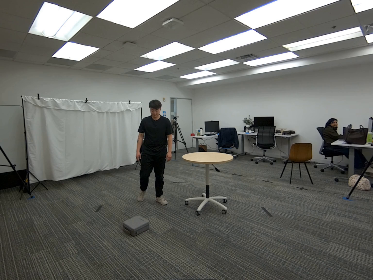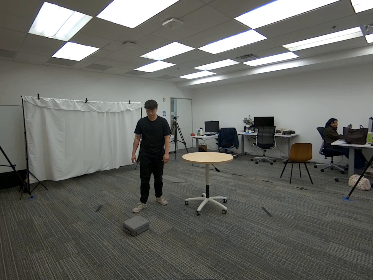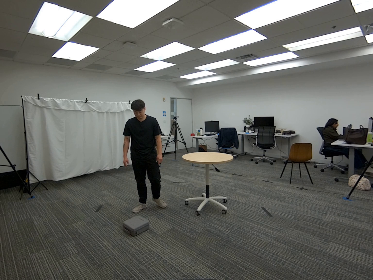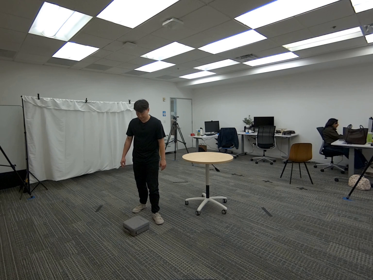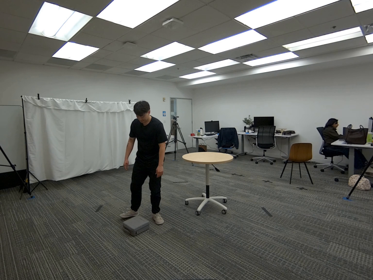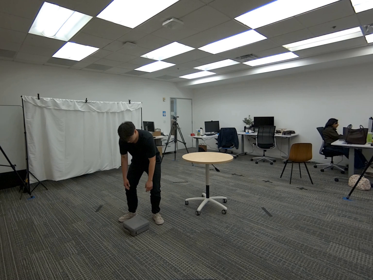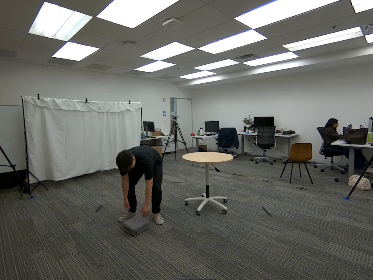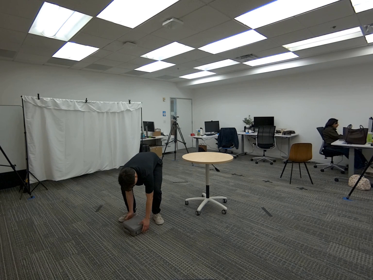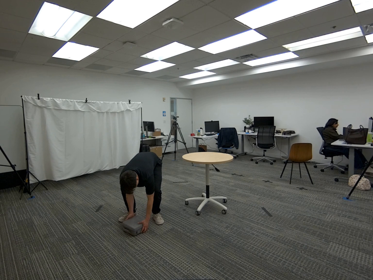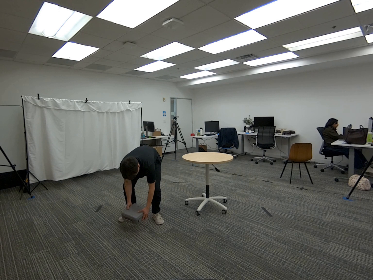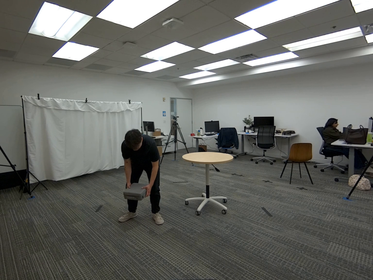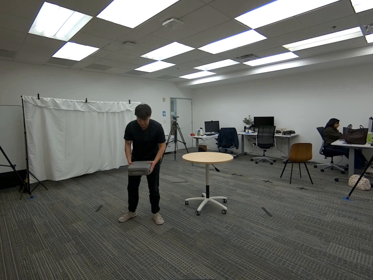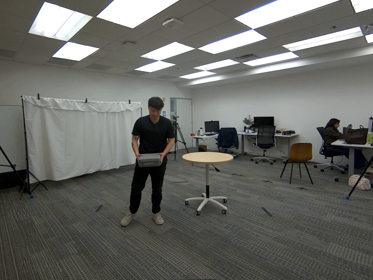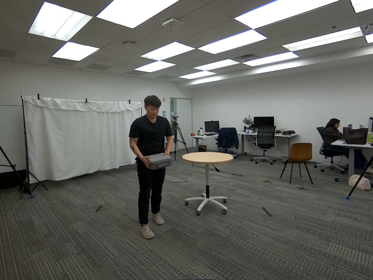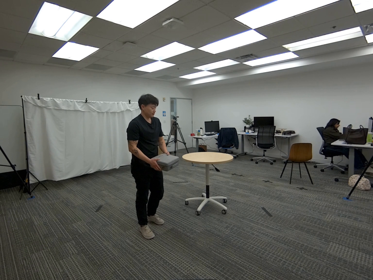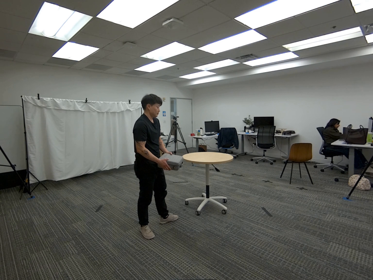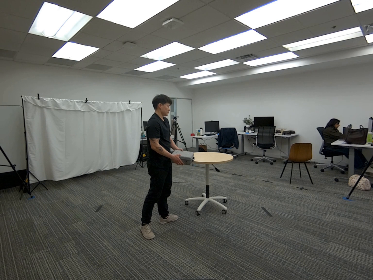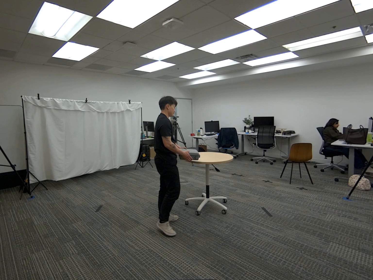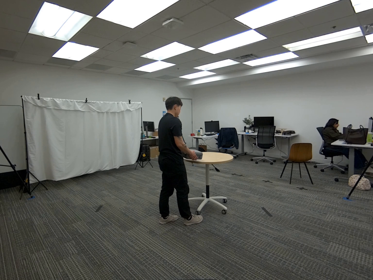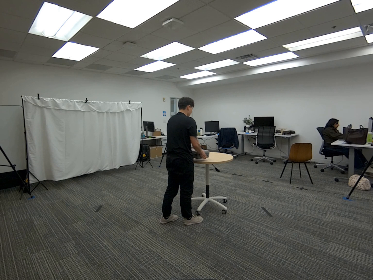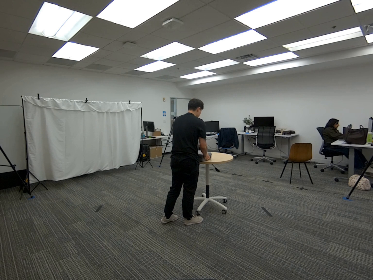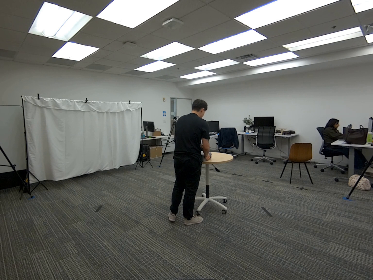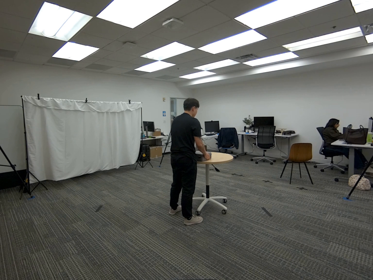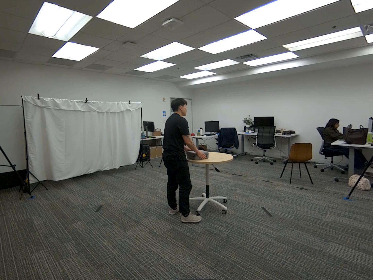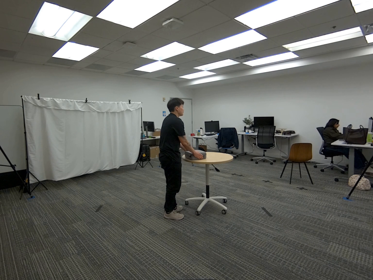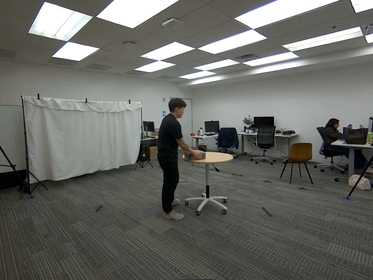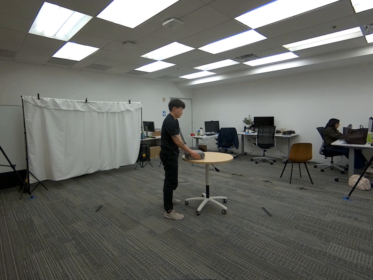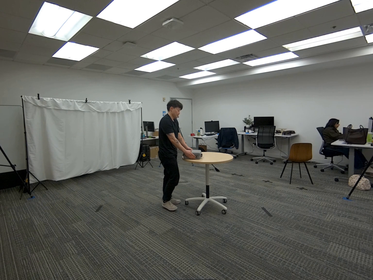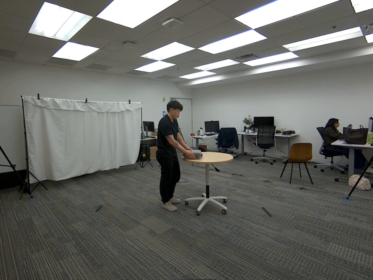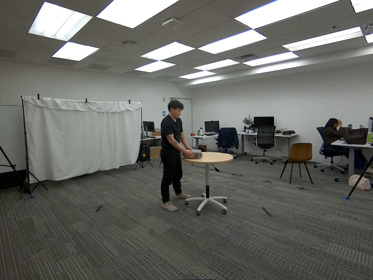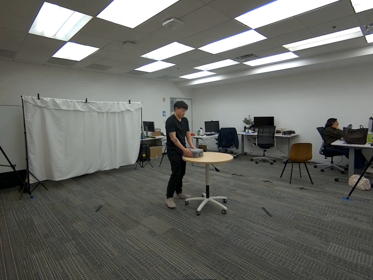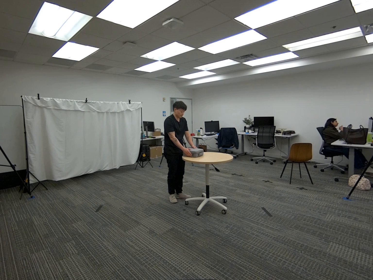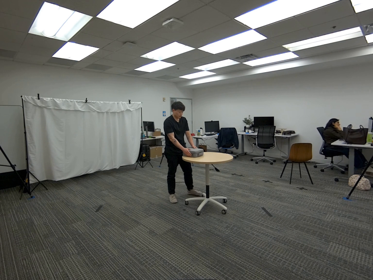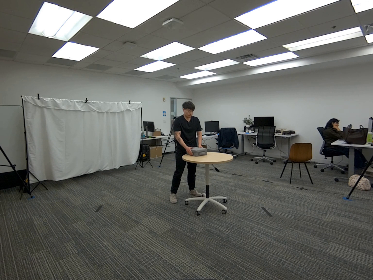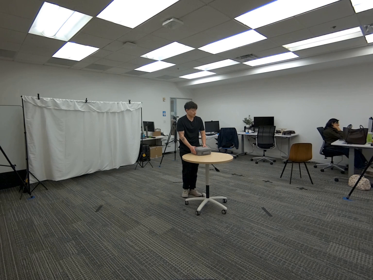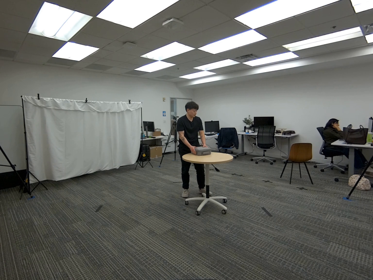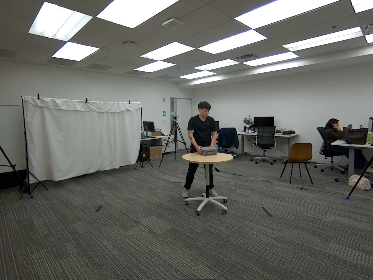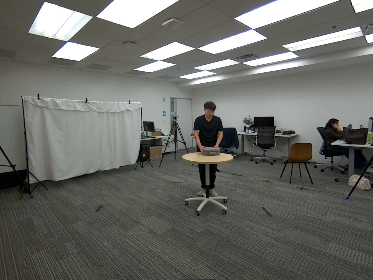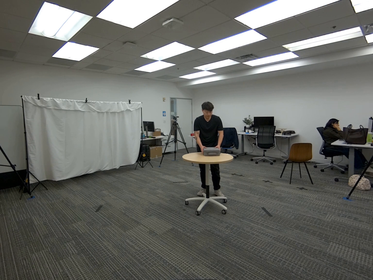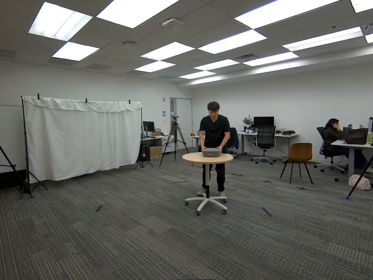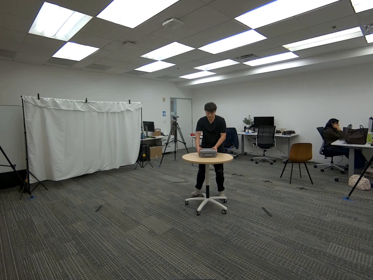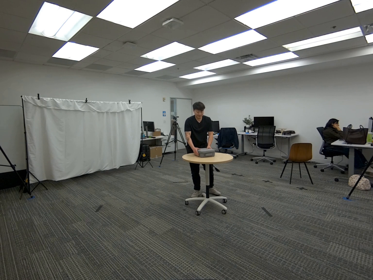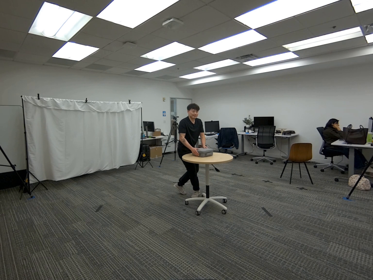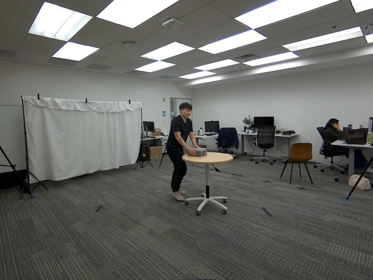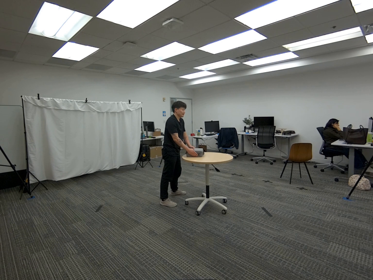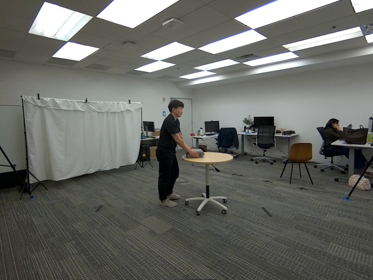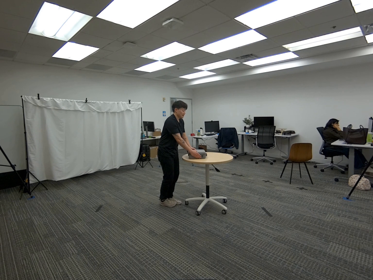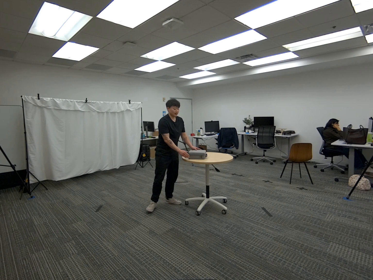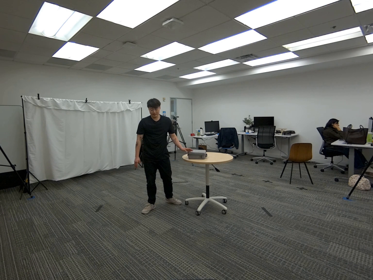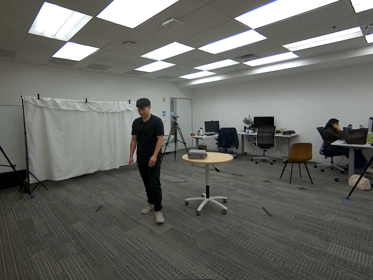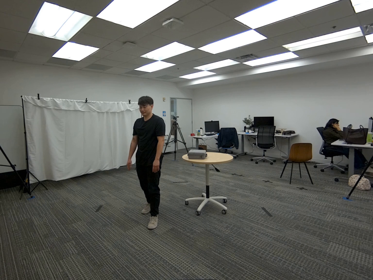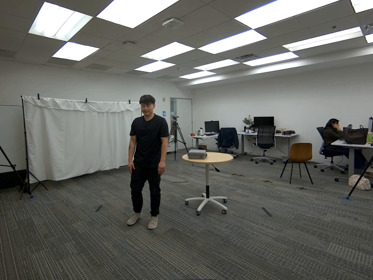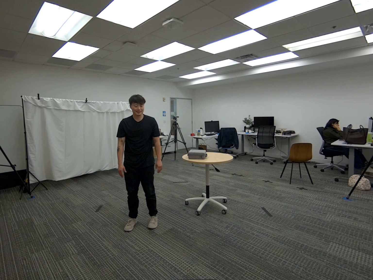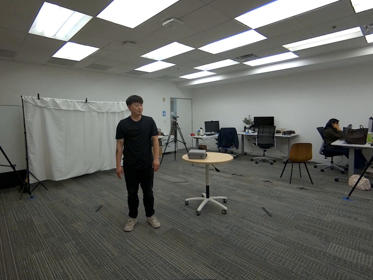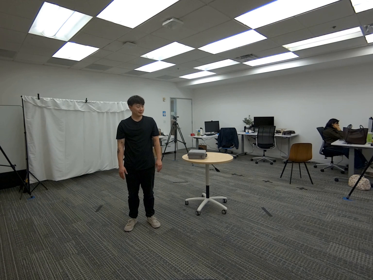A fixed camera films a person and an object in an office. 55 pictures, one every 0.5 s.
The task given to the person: Walk over to the einstar case on the floor. Using both hands, lift the case and place it on top of the round table. Without releasing the case, continue sliding it side to side across the table surface while walking around the table, maintaining continuous contact with the case until the end of the scene.
